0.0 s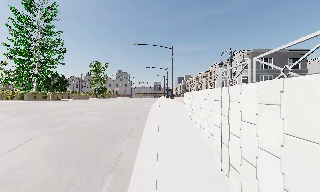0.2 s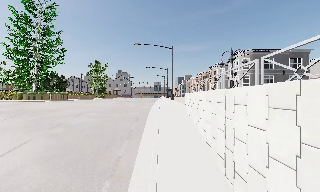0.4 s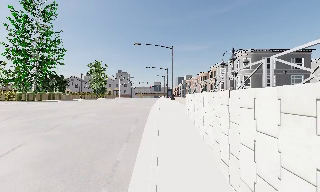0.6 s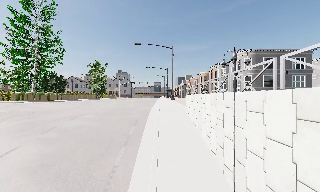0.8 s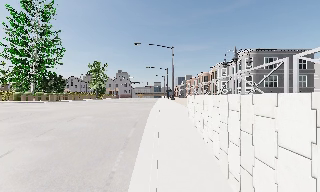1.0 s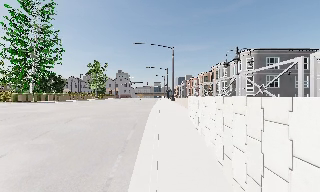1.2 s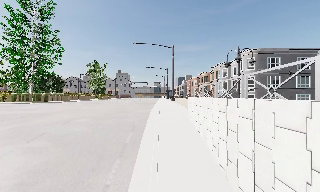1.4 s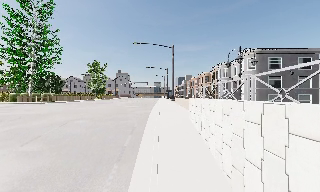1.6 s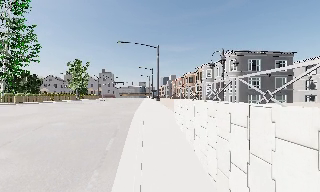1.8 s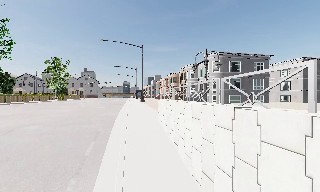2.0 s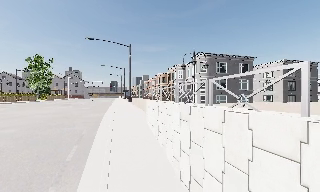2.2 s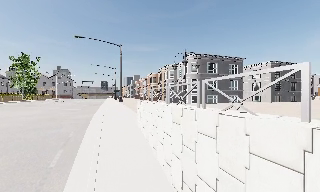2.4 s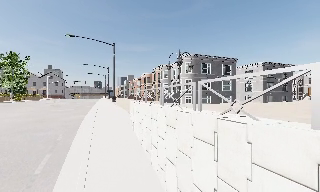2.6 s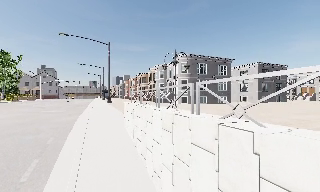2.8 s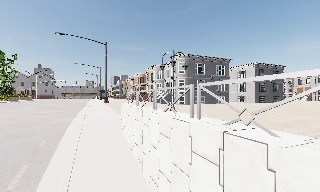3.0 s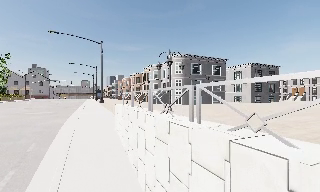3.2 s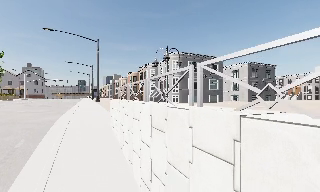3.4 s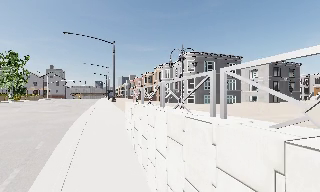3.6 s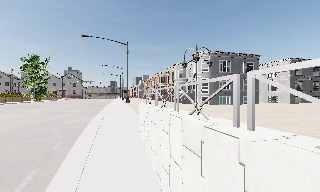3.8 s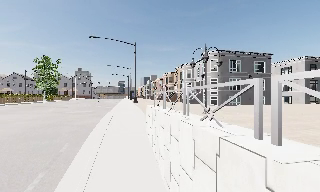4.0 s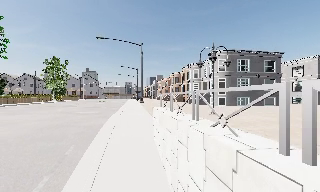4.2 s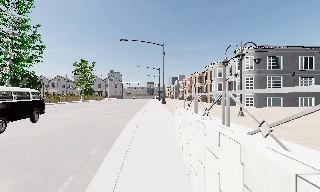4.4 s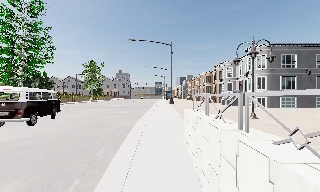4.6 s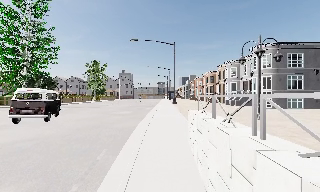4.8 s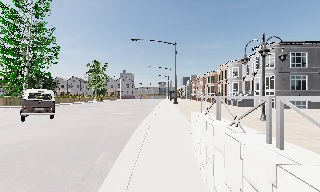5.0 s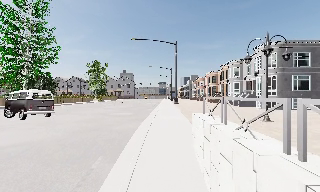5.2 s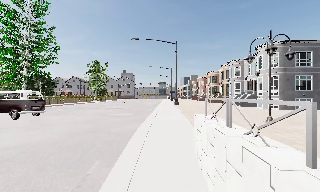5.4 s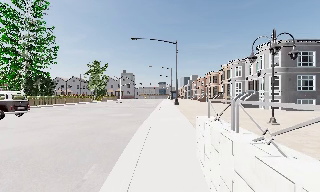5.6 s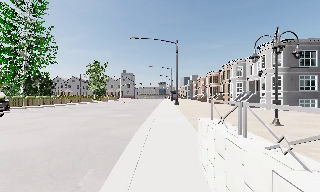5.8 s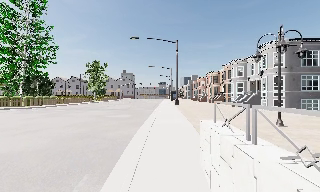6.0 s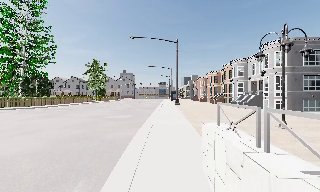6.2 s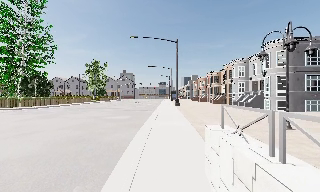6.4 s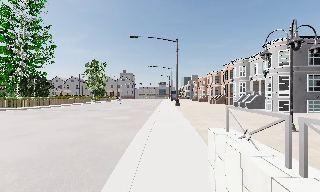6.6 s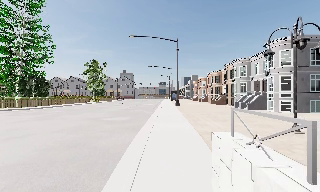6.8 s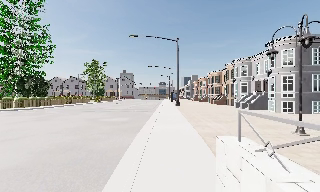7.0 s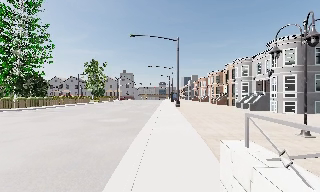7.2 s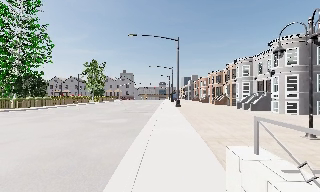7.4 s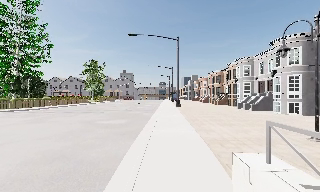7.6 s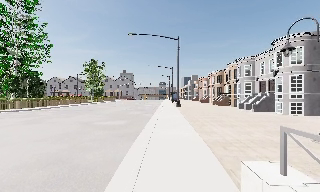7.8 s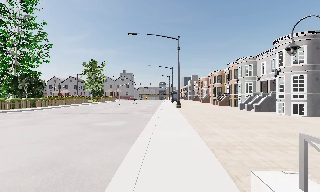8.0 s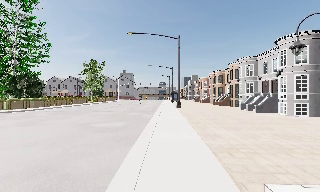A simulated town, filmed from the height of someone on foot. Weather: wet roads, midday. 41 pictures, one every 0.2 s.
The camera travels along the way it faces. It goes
forward.
0.0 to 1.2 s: The camera travels forward, about 1.5 m, so what stands in front looms larger.
1.2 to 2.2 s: The scene slides to the left, as the camera pans about 20 degrees to its right. It travels forward, about 1 m, so what stands in front looms larger.
2.2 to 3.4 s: The camera travels forward, about 1 m, so what stands in front looms larger.
3.4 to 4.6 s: The camera swings to its left by about 20 degrees, and the scene slides to the right. It travels forward, about 1 m, so what stands in front looms larger.
4.6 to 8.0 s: The camera travels forward, about 4 m, so what stands in front looms larger.
The film runs forward here.
